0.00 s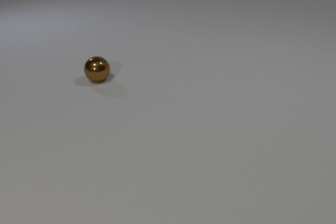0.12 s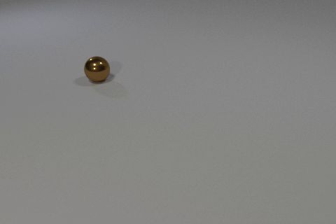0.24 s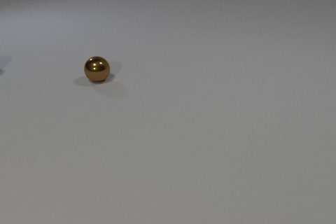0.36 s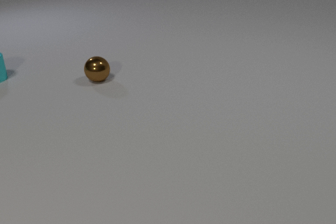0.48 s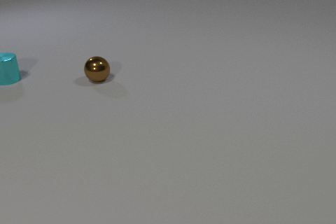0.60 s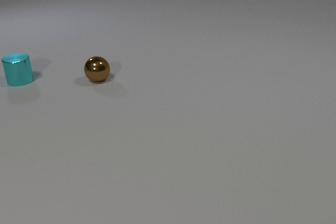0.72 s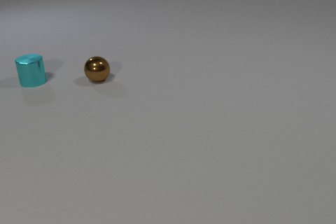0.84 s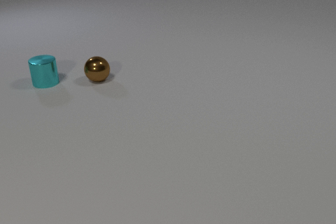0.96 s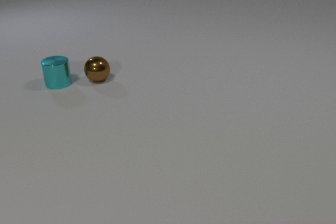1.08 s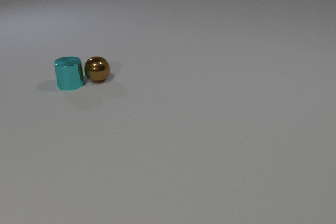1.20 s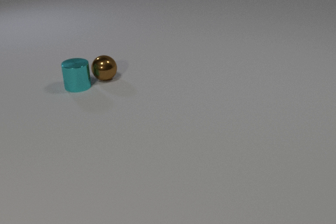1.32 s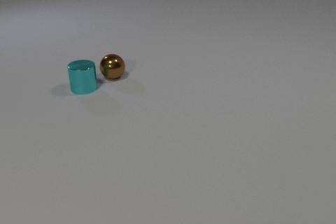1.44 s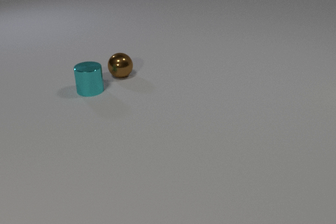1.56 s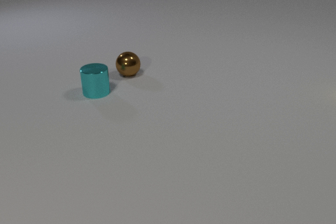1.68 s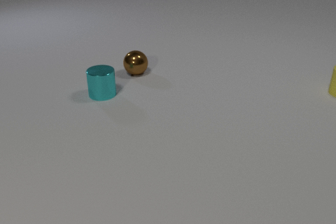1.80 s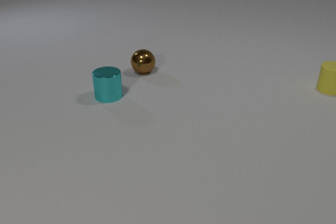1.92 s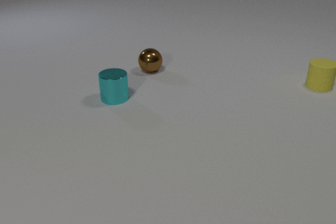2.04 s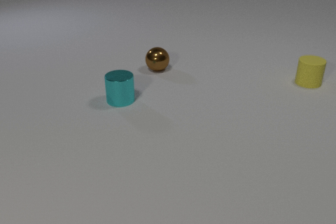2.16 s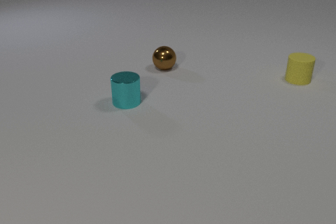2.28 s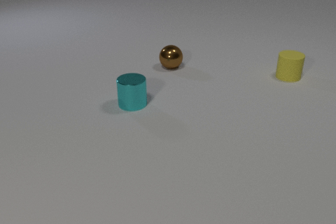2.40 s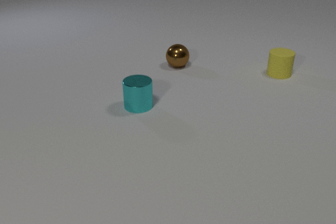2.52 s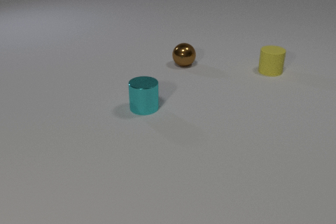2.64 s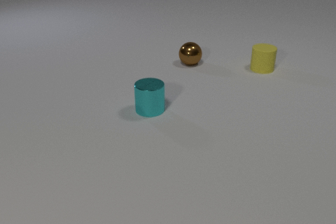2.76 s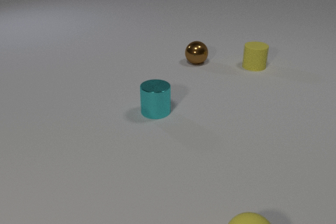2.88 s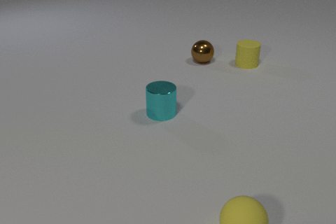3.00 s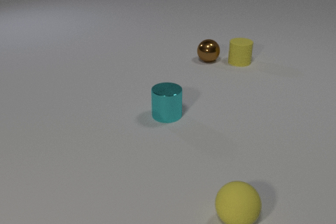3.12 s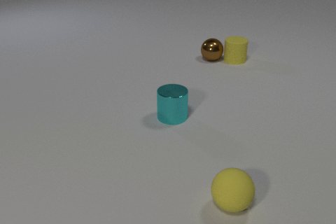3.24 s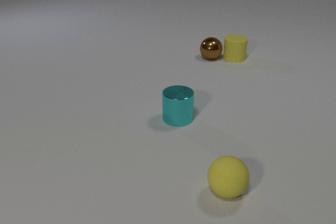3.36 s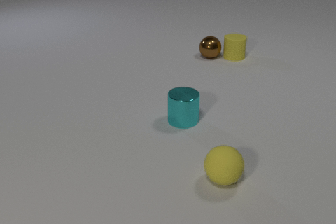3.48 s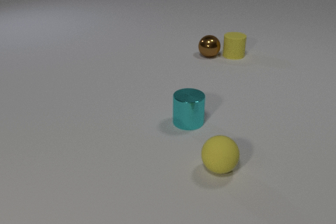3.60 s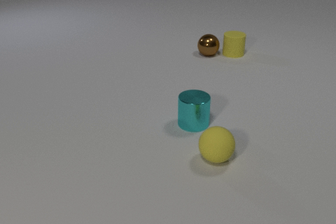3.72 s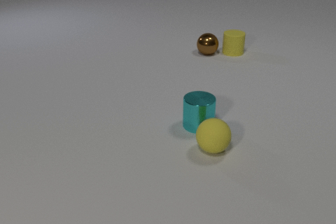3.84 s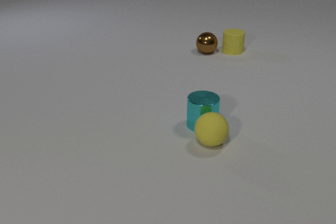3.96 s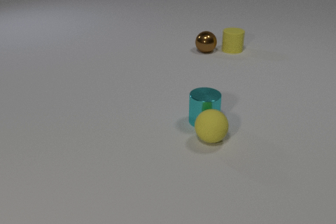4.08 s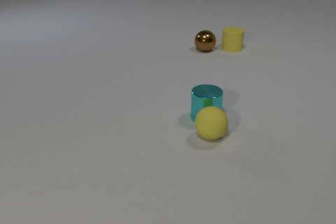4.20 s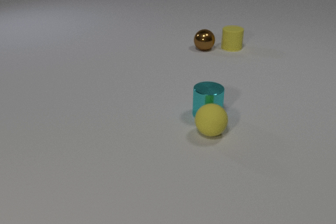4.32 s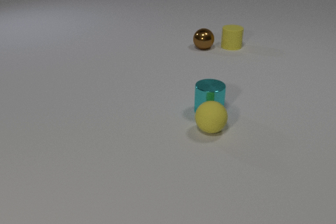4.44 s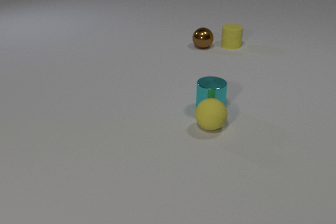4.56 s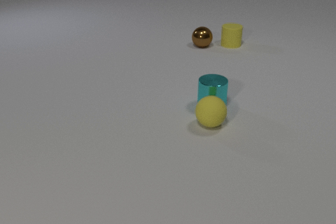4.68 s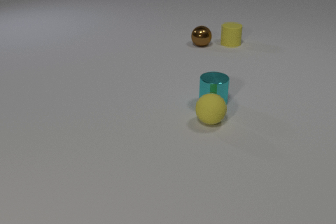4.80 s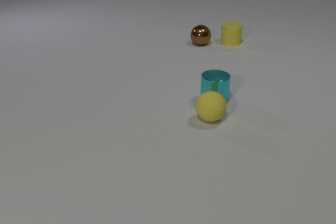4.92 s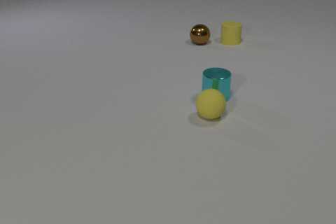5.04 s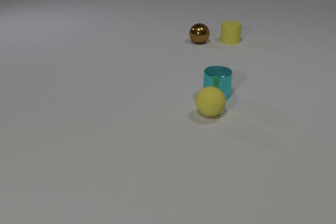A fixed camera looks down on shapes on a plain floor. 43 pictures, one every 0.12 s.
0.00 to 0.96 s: The cyan metal cylinder comes in at the left edge, slides to the right and toward the camera.
0.96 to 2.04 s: The cyan metal cylinder slides to the right and toward the camera. The brown metal sphere rolls to the right. The yellow rubber cylinder comes in at the right edge, slides to the left. The cyan metal cylinder and the brown metal sphere collide.
2.04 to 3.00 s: The cyan metal cylinder slides to the right and toward the camera. The brown metal sphere rolls to the right and away from the camera. The yellow rubber sphere comes in at the bottom edge, rolls away from the camera. The yellow rubber cylinder slides to the left and away from the camera.
3.00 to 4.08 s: The cyan metal cylinder slides to the right. The brown metal sphere rolls away from the camera. The yellow rubber sphere rolls away from the camera. The yellow rubber cylinder slides away from the camera. The brown metal sphere and the yellow rubber cylinder collide. The cyan metal cylinder and the yellow rubber sphere collide.
4.08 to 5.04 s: The cyan metal cylinder slides away from the camera. The brown metal sphere rolls away from the camera. The yellow rubber sphere rolls away from the camera. The yellow rubber cylinder slides away from the camera.
What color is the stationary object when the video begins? brown.
What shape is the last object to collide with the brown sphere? cylinder.
How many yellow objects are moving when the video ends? 2.
